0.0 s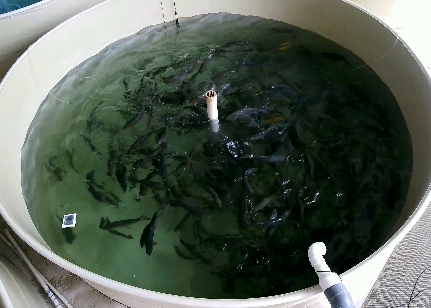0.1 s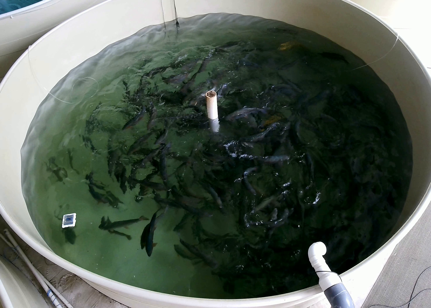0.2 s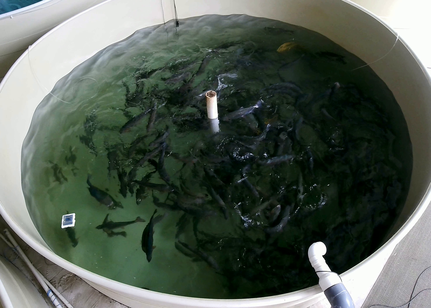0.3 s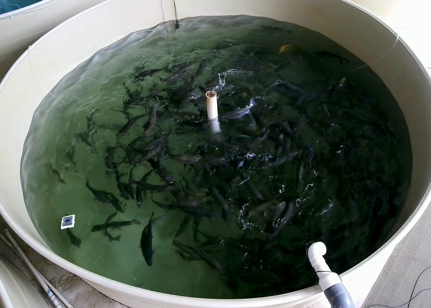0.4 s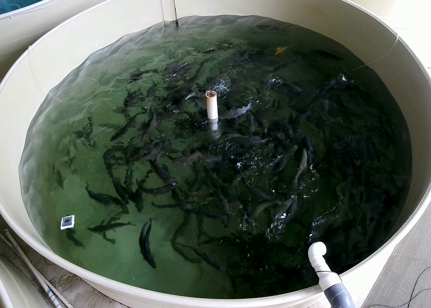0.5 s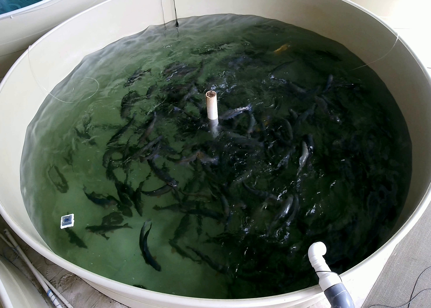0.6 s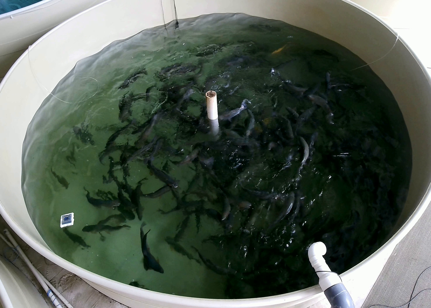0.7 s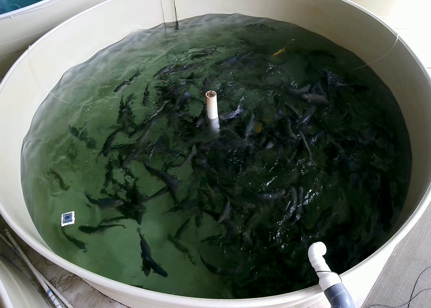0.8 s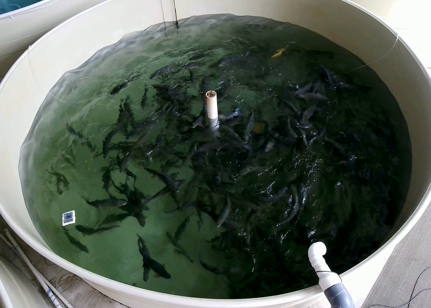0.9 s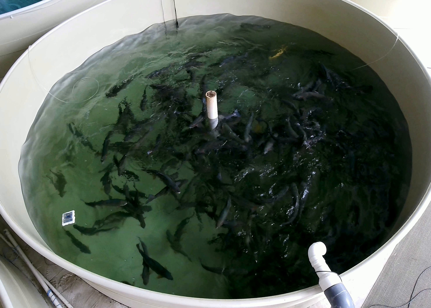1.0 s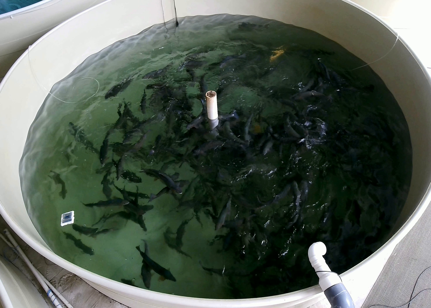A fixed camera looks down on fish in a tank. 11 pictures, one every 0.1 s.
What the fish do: Weak feeding.
